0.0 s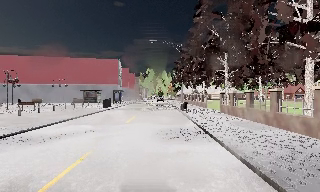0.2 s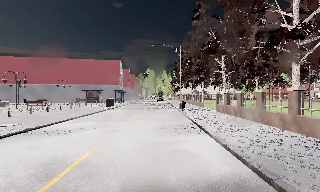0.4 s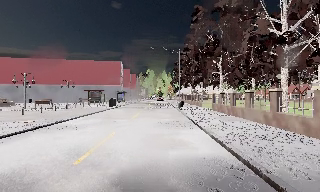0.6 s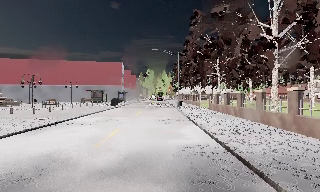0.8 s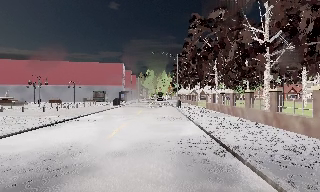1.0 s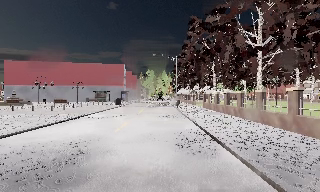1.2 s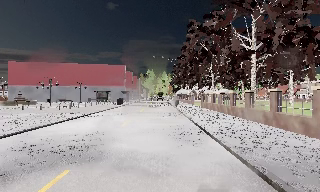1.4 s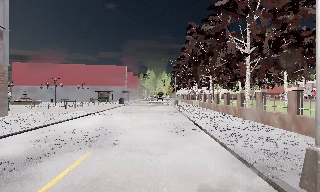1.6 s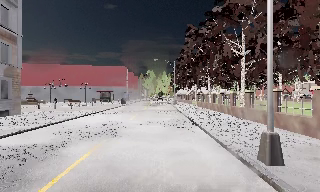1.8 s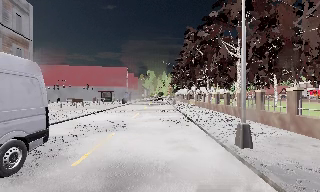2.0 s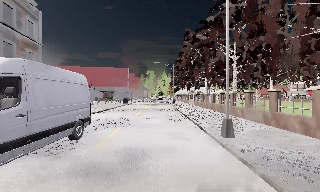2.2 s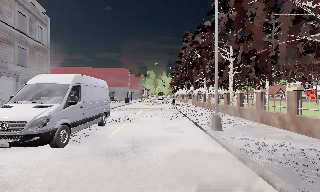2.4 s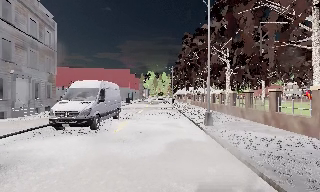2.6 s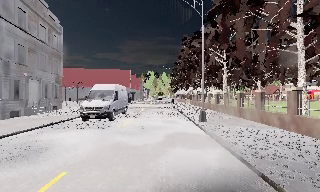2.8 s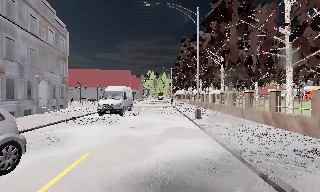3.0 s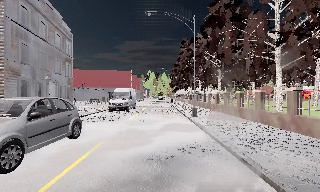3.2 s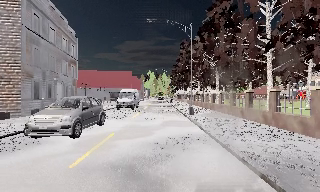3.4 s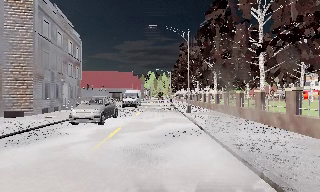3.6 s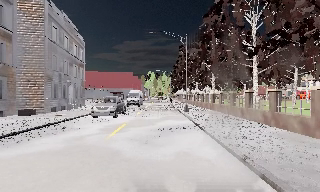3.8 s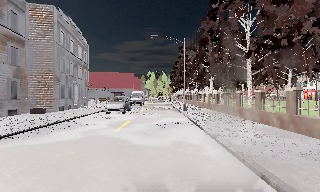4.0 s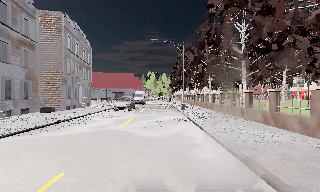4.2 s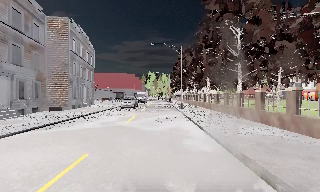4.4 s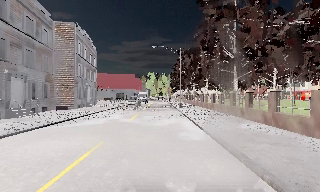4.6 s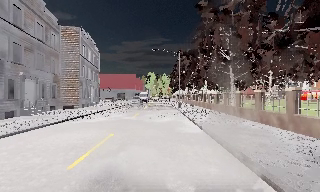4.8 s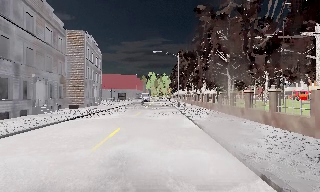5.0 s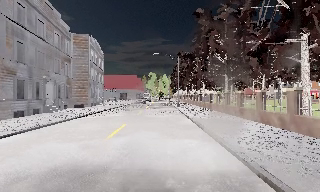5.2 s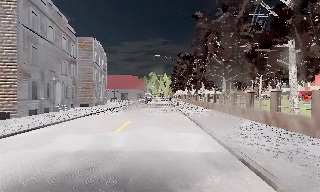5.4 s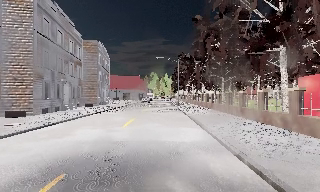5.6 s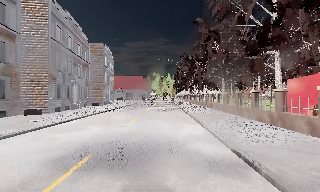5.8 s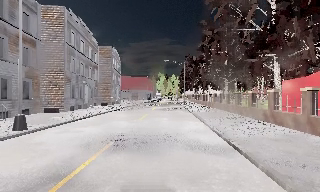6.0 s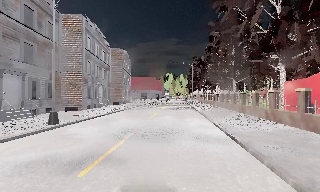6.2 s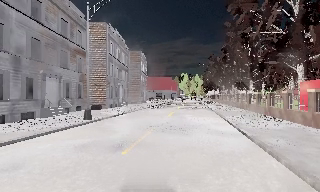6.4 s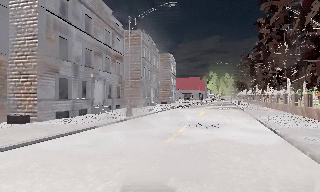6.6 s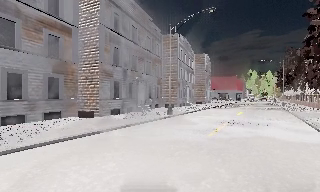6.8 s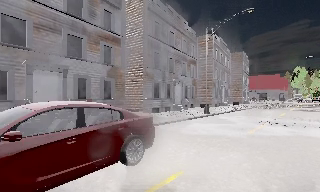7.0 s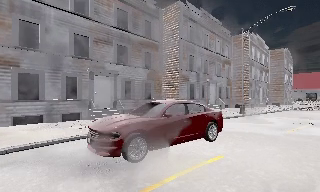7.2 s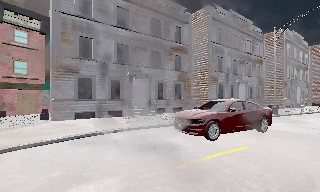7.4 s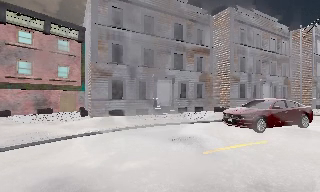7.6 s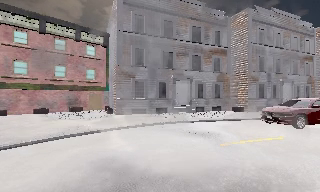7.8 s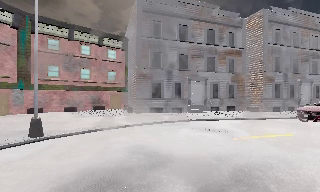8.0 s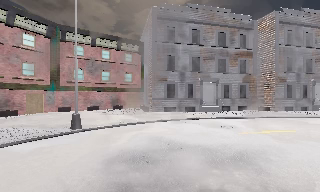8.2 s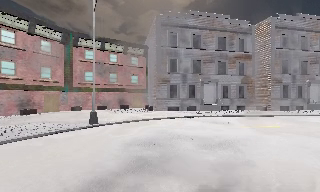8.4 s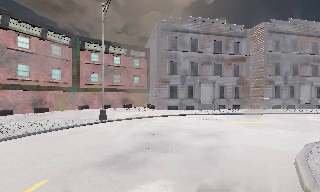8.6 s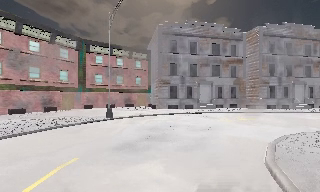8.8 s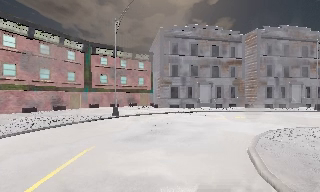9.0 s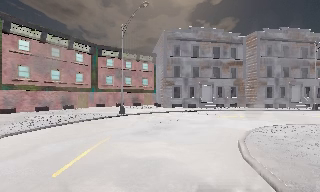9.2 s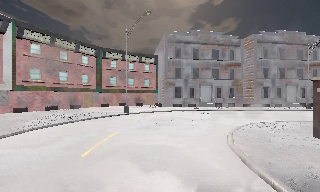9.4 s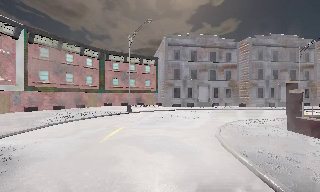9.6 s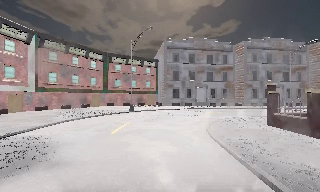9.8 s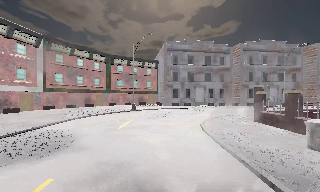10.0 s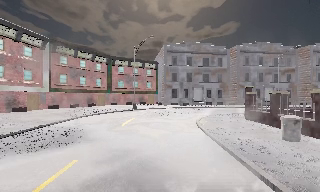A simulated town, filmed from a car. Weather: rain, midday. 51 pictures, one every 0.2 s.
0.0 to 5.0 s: The camera travels backward, about 30 m, so what stands in front gets smaller.
5.0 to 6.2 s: The scene slides to the right, as the camera pans about 10 degrees to its left. It travels backward, about 7 m, so what stands in front gets smaller.
6.2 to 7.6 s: The camera swings to its left by about 65 degrees, and the scene slides to the right. It travels backward and to its left, about 8 m.
7.6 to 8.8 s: The camera pans to its left, which is counterclockwise from overhead, by about 10 degrees. It travels backward, about 7 m, so what stands in front gets smaller.
8.8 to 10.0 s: The camera travels backward, about 7 m, so what stands in front gets smaller.
The film runs backward here.
